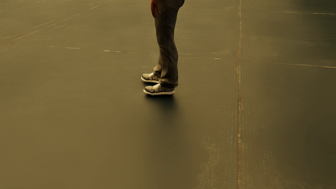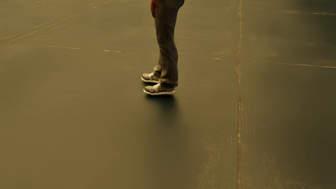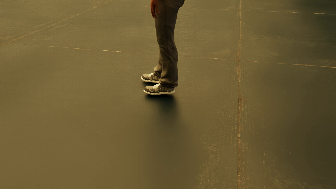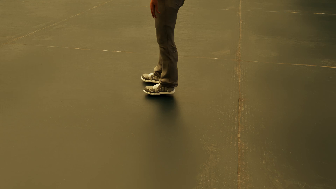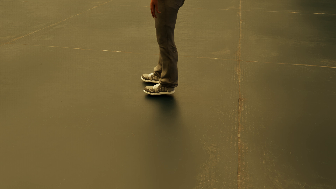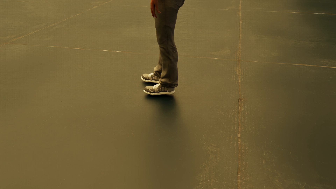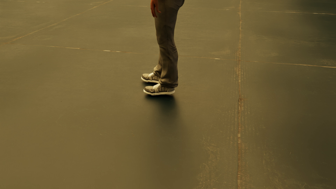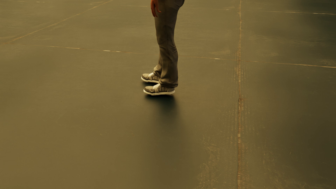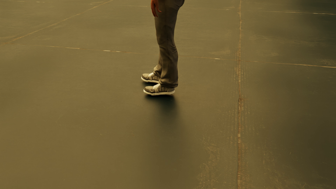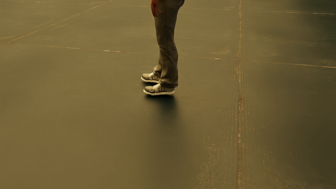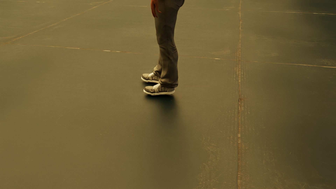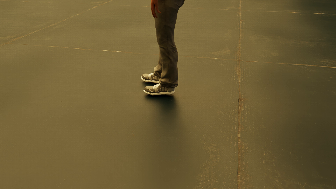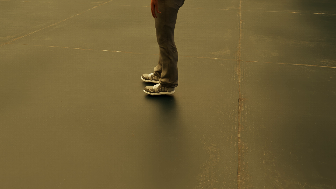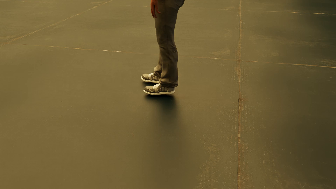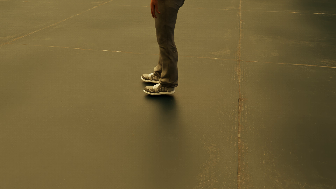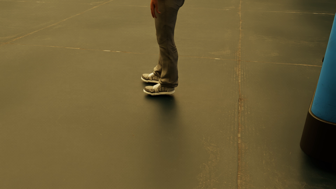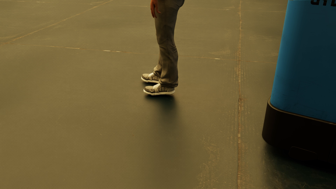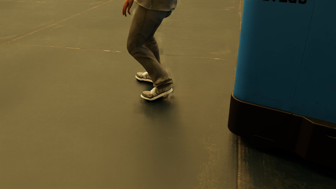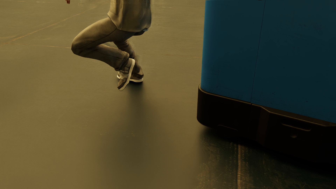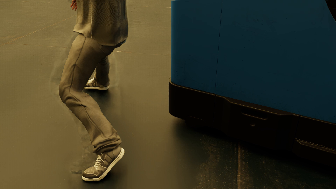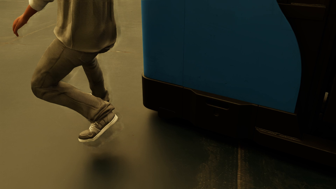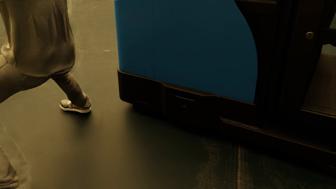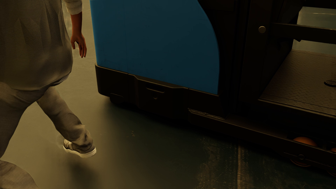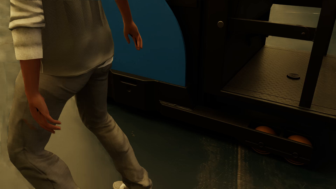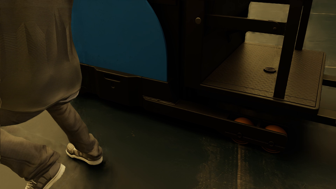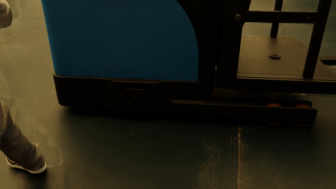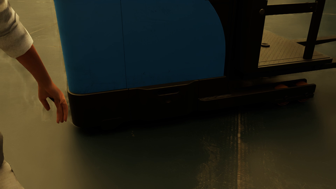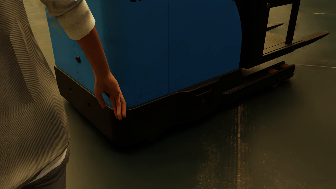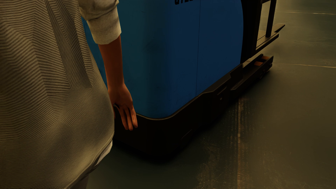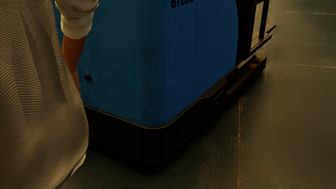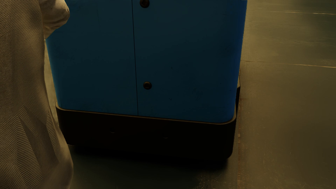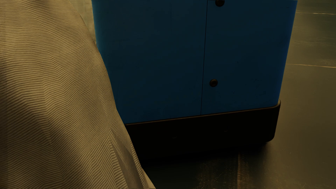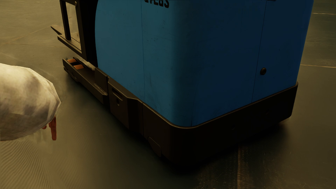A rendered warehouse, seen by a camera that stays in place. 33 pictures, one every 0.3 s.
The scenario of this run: Near miss between a forklift and a person.
